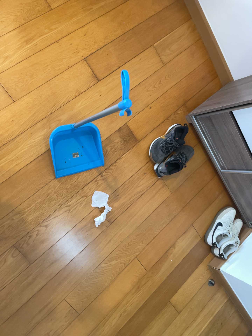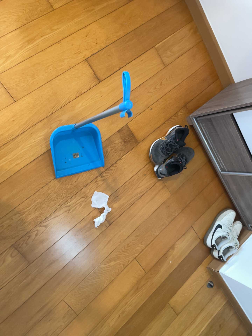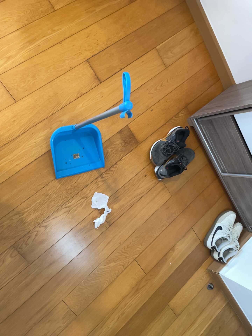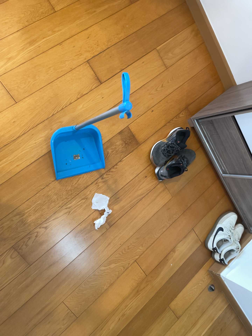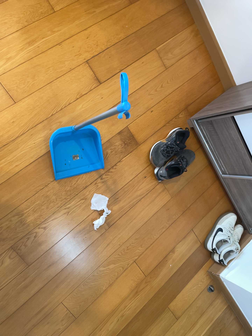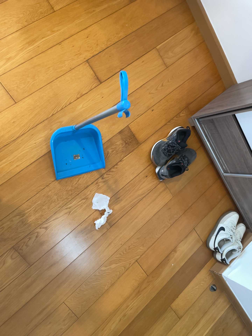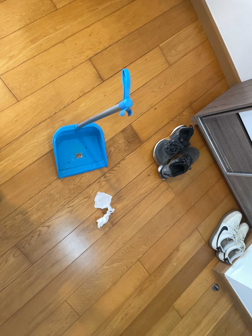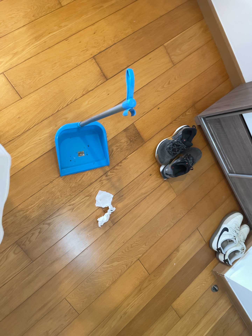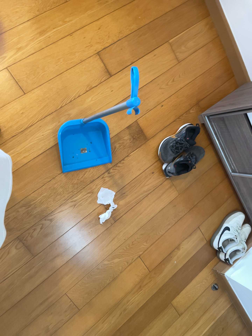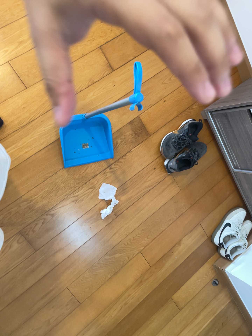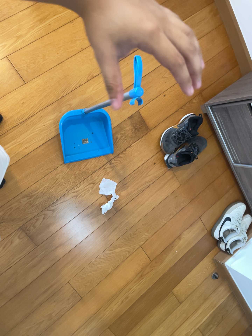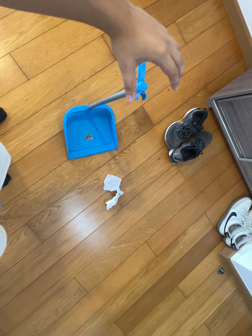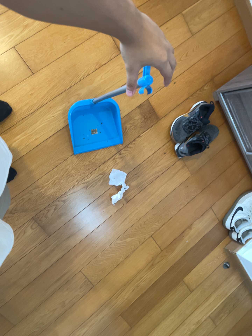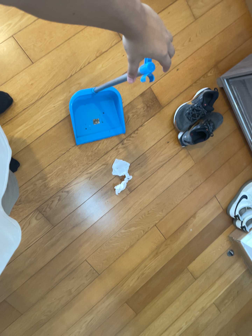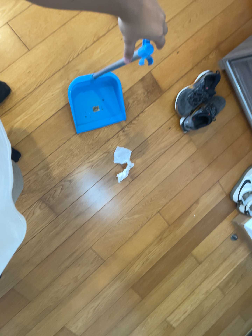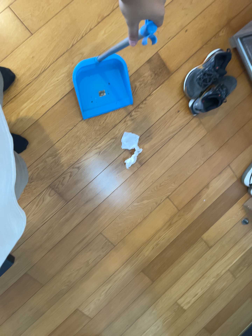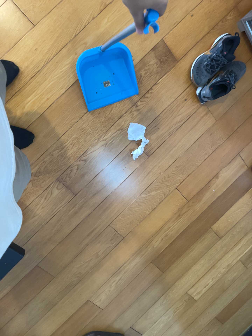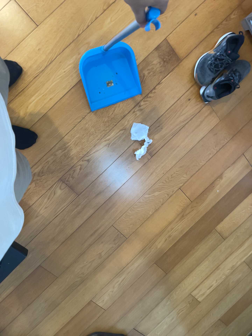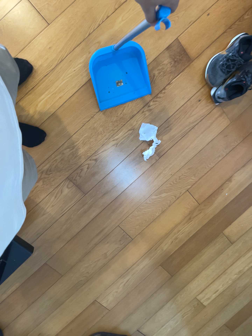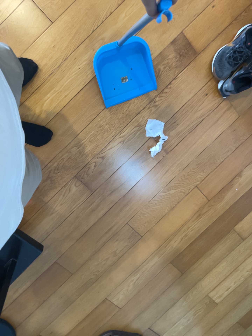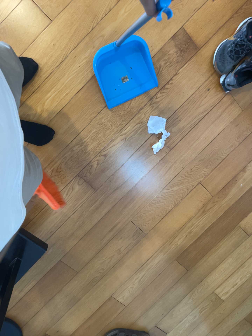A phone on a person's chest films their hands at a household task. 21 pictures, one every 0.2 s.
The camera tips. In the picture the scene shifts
upward.
0.0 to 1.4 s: The camera shifts only a little, or ends up much as it began.
1.4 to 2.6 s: The camera's aim tips toward the bottom of its view by about 10 degrees, and the scene shifts upward.
2.6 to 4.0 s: The camera pans to its left by about 10 degrees. It travels forward, about 8 cm, so what stands in front looms larger.
The film runs forward here.
